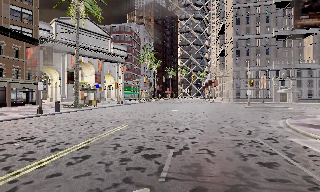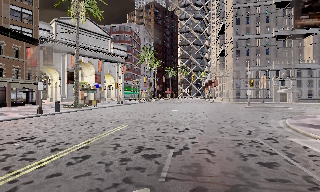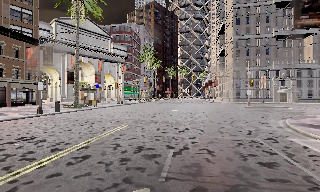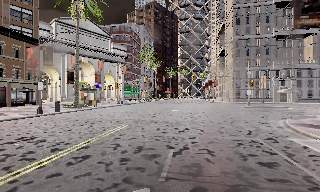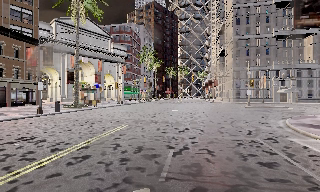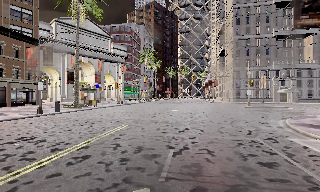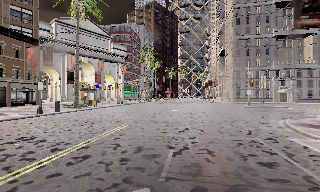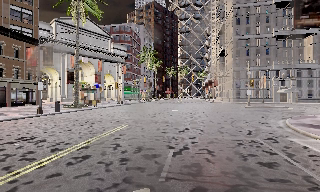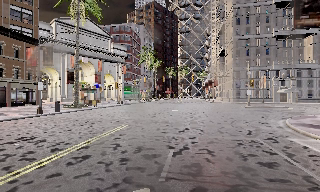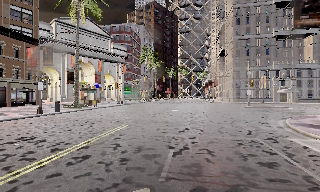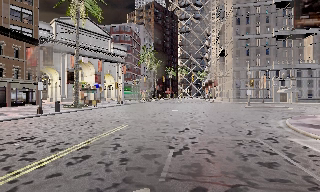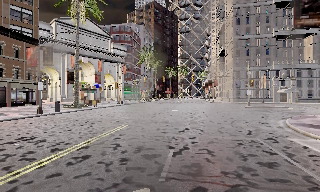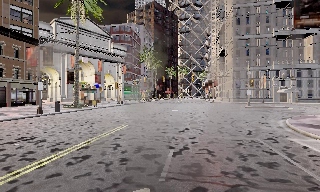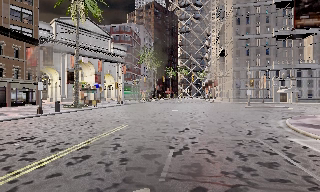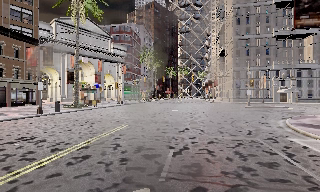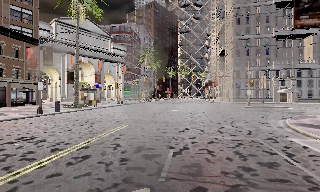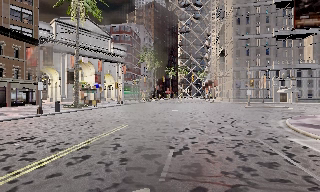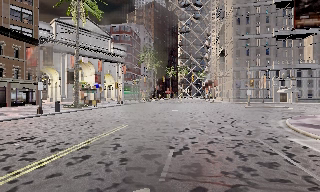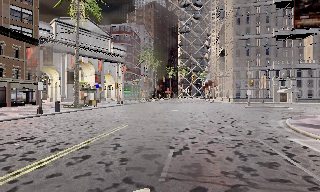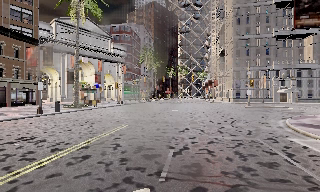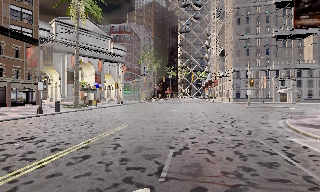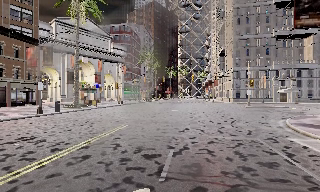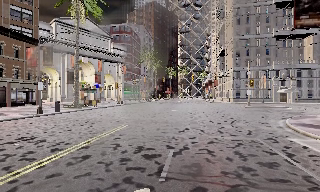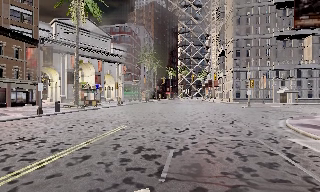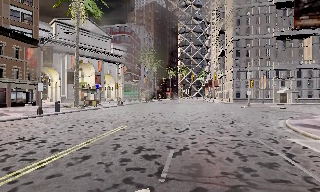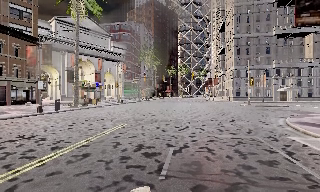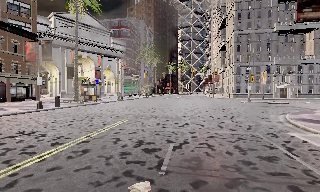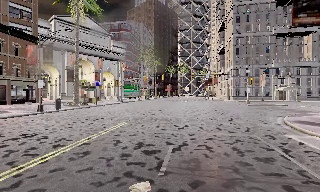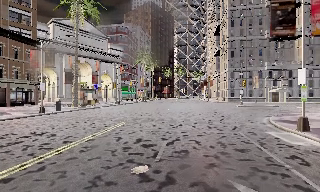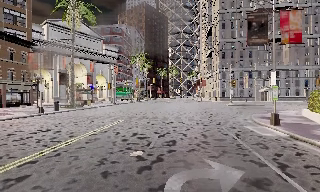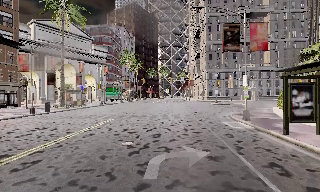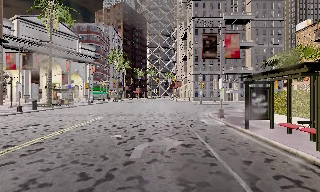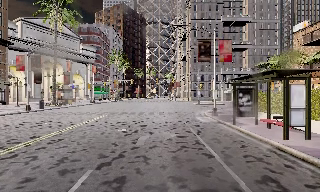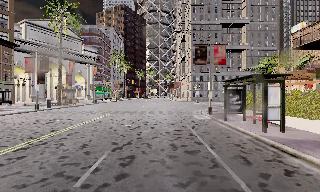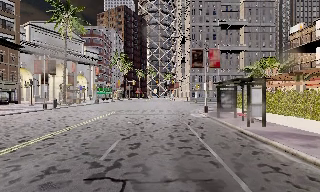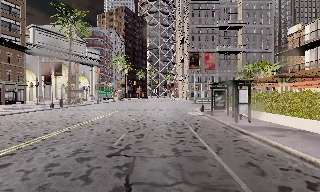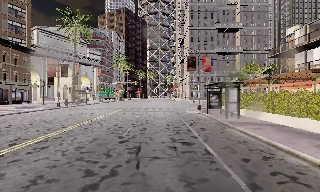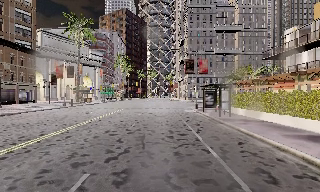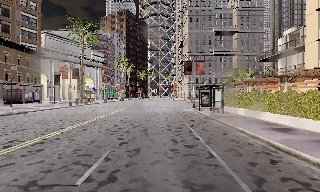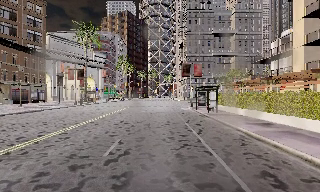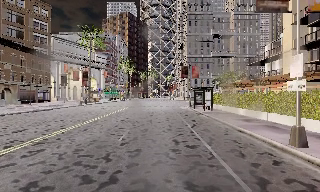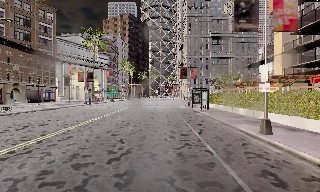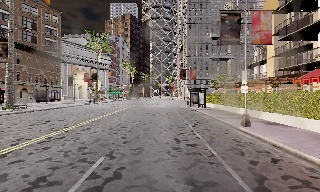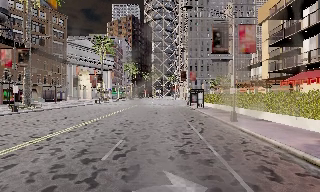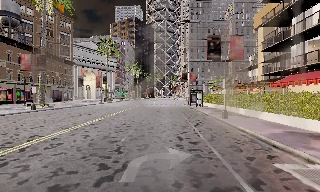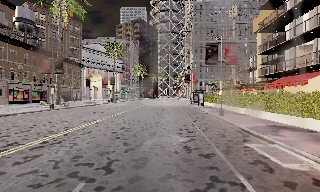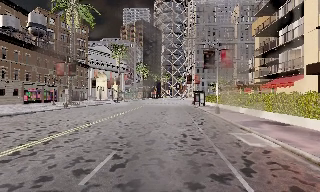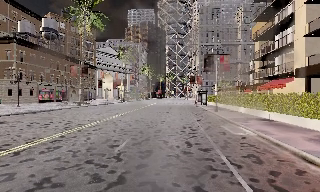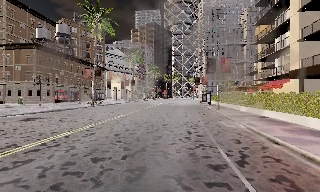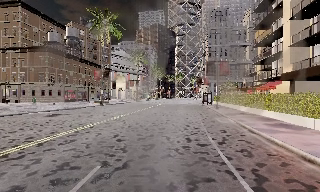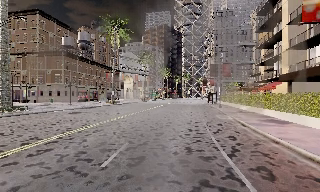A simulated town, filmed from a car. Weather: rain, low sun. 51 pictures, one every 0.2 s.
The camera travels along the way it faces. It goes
backward.
0.0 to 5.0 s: The camera keeps its place and its aim.
5.0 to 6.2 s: The scene slides to the left, as the camera pans about 10 degrees to its right. It travels backward, about 4.5 m, so what stands in front gets smaller. It gains speed.
6.2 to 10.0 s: The camera swings to its left by about 10 degrees, and the scene slides to the right. It travels backward, about 30 m, so what stands in front gets smaller.
The film runs backward here.
